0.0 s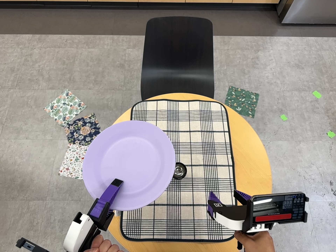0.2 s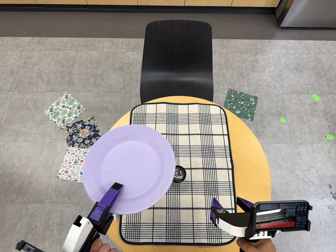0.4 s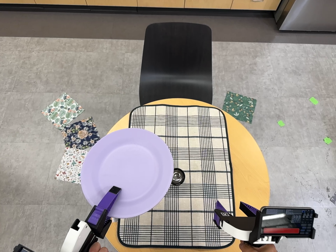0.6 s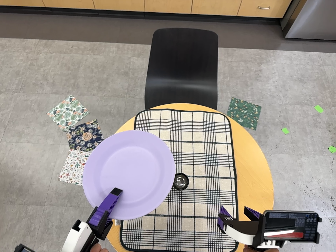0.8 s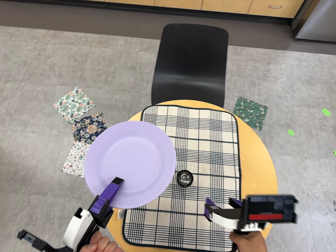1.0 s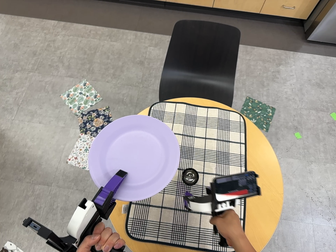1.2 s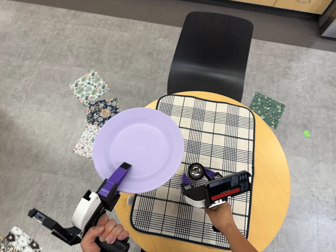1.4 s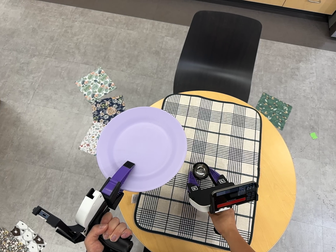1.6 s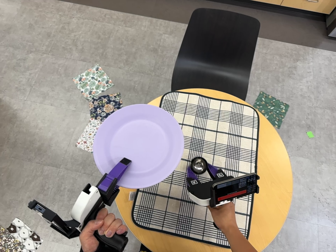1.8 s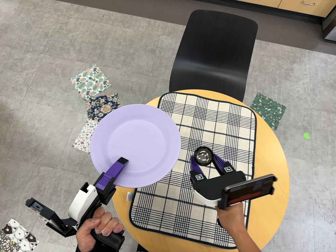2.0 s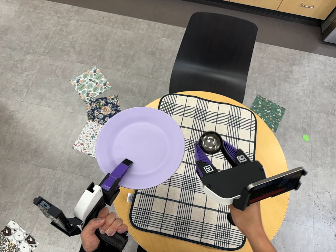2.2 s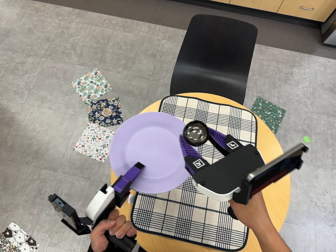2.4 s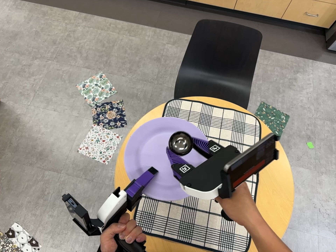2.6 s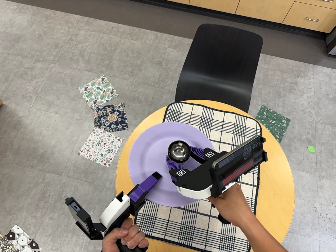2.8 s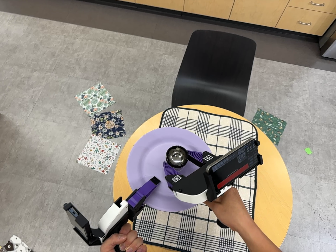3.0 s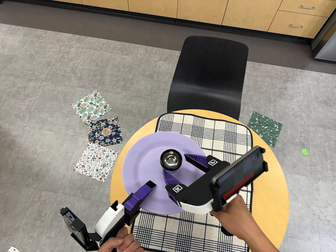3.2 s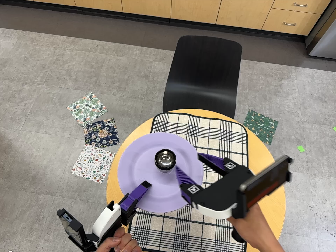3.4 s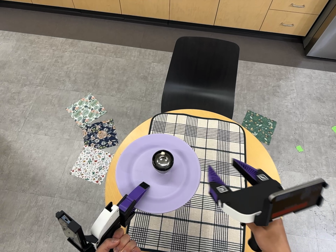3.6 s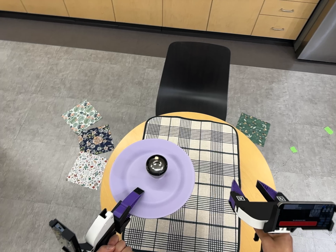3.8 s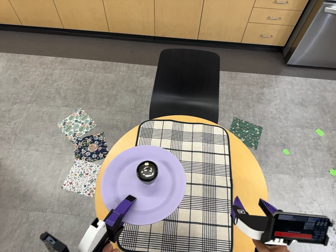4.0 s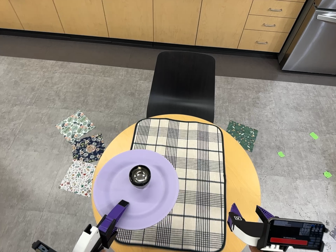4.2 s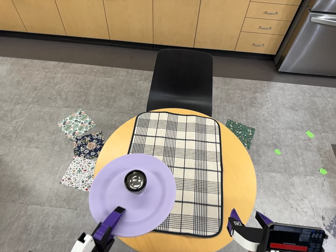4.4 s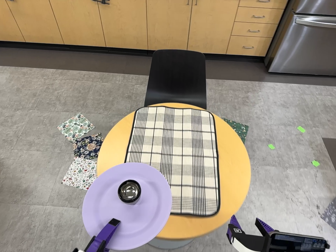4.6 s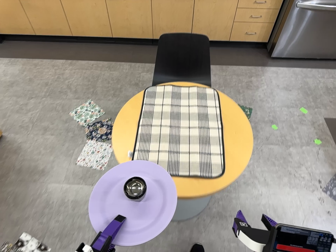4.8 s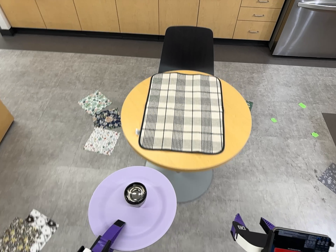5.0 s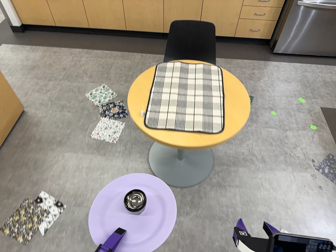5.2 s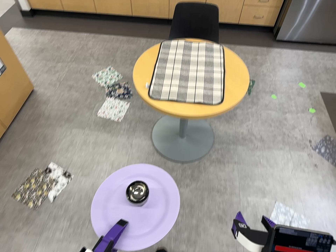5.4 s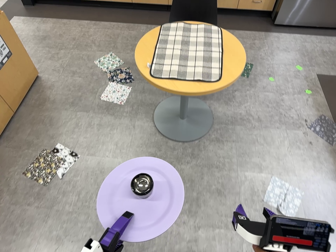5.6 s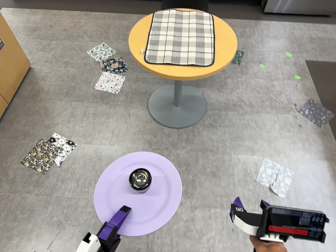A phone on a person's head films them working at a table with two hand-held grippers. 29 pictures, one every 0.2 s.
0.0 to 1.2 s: The camera travels to its left, about 6 cm, so close, fixed things drift to the right. It rolls about its line of sight by about 10 degrees, and the scene rotates clockwise.
1.2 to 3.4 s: The camera shifts only a little, or ends up much as it began.
3.4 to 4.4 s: The camera travels toward the bottom of its view and backward, about 34 cm, so close, fixed things drift upward. Its aim tips toward the top of its view by about 10 degrees.
4.4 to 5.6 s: The camera travels toward the bottom of its view and backward, about 90 cm, so close, fixed things drift upward.
The film runs backward here.
